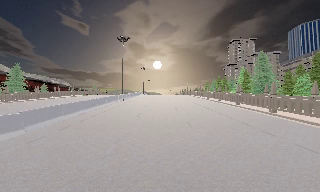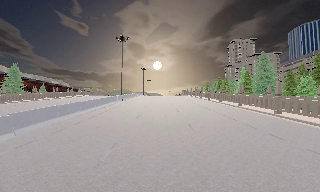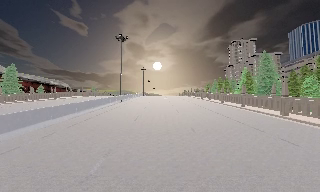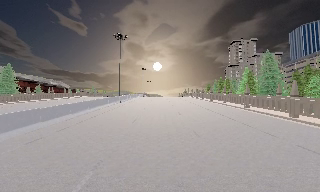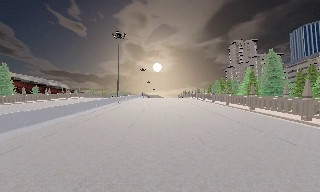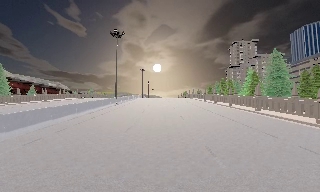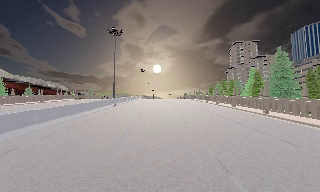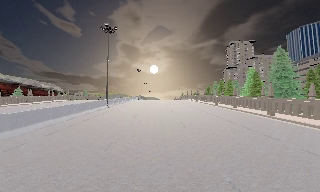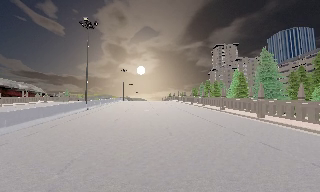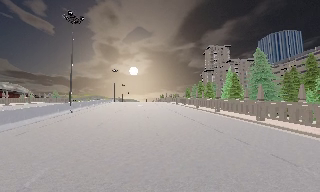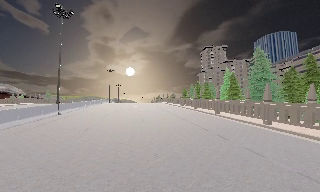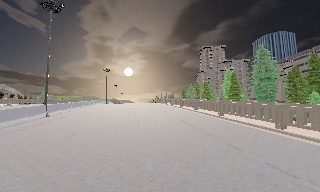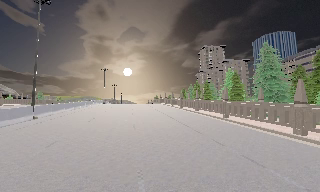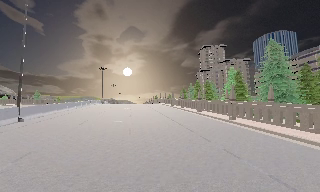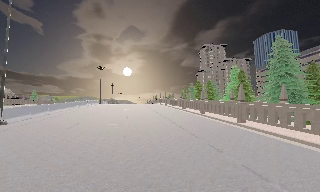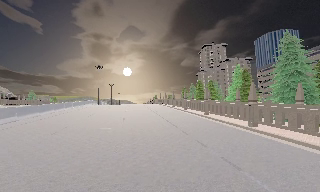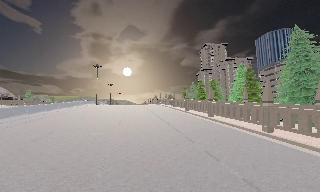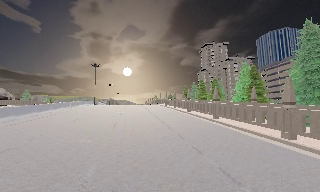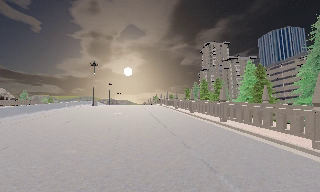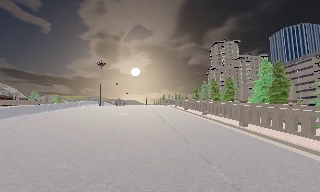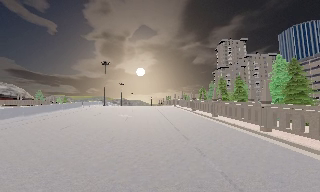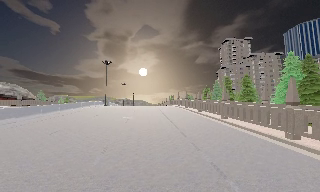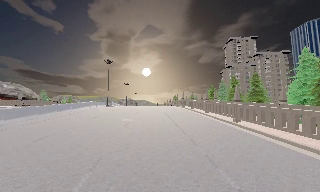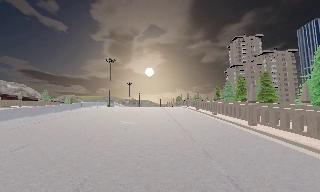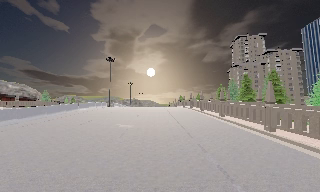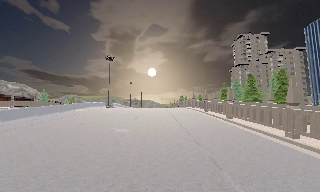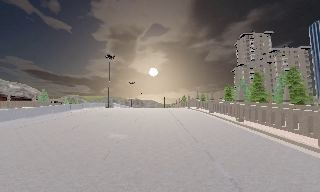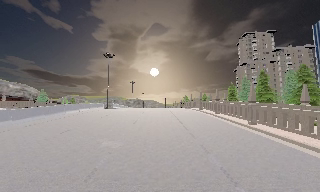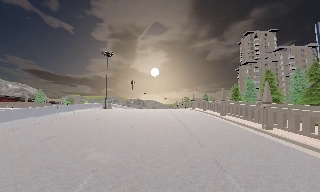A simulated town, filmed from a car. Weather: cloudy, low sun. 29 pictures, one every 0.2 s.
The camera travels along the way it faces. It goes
forward.
0.0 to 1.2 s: The camera travels forward, about 5 m, so what stands in front looms larger. It gains speed.
1.2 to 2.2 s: The camera pans to its right, which is clockwise from overhead, by about 10 degrees. It travels forward, about 7 m, so what stands in front looms larger.
2.2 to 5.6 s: The camera travels forward, about 25 m, so what stands in front looms larger.
The film runs forward here.
